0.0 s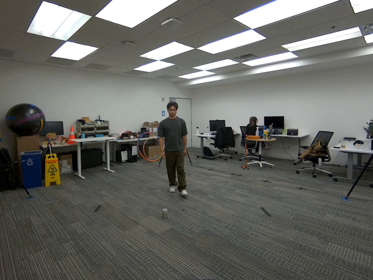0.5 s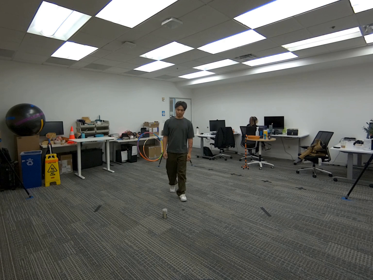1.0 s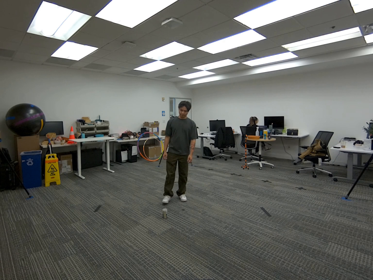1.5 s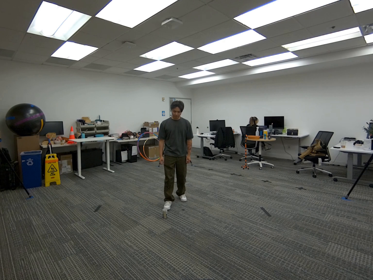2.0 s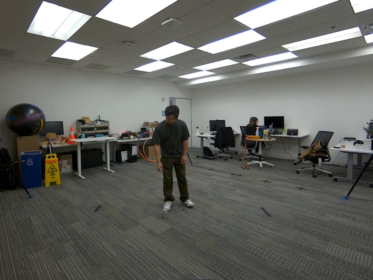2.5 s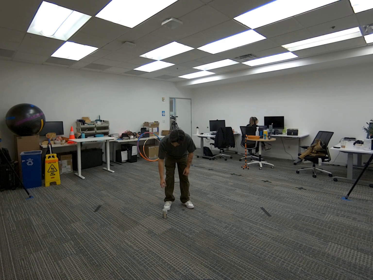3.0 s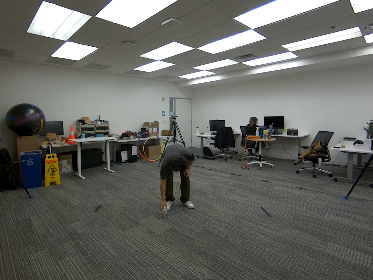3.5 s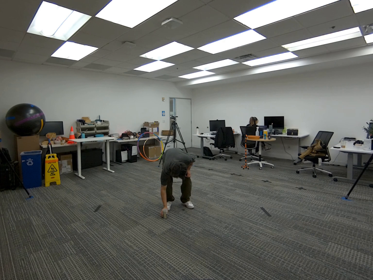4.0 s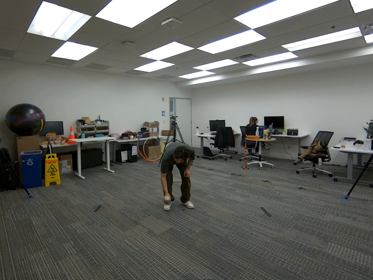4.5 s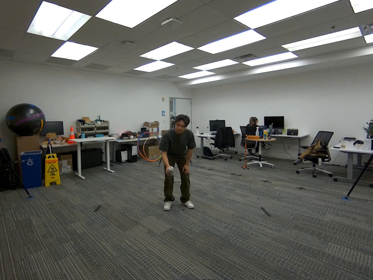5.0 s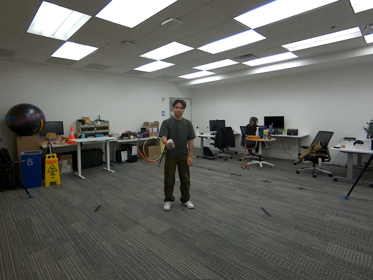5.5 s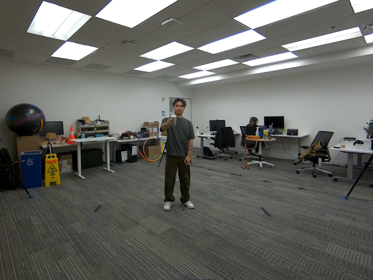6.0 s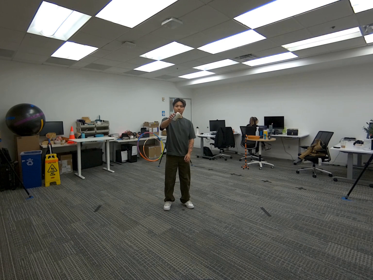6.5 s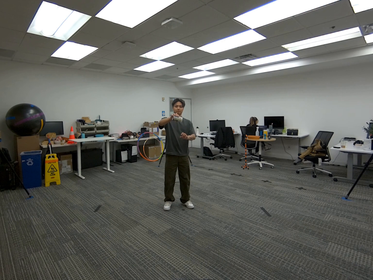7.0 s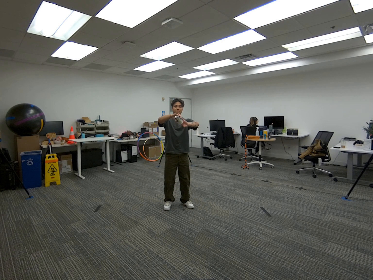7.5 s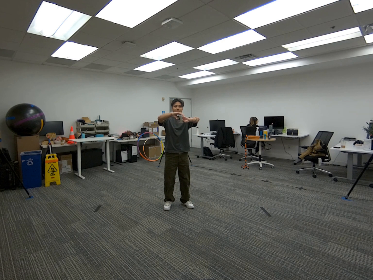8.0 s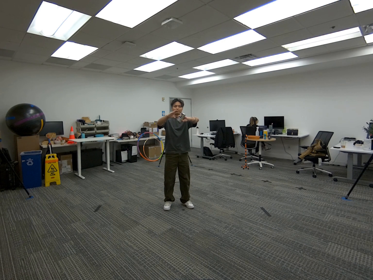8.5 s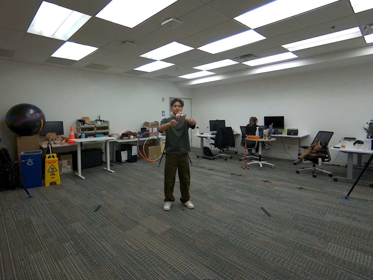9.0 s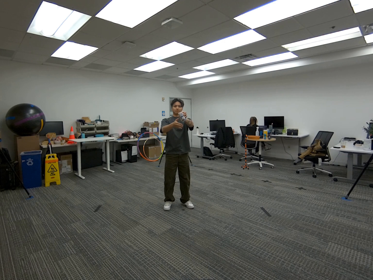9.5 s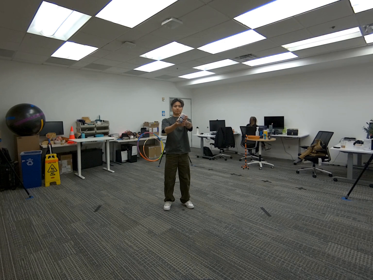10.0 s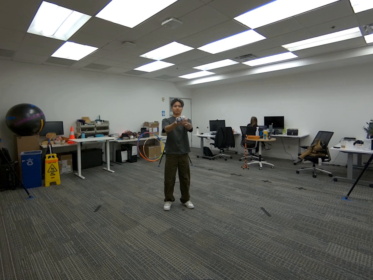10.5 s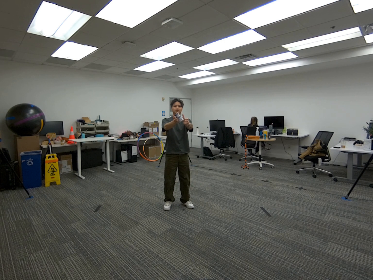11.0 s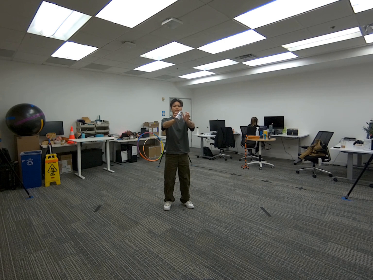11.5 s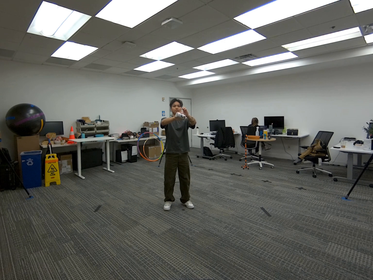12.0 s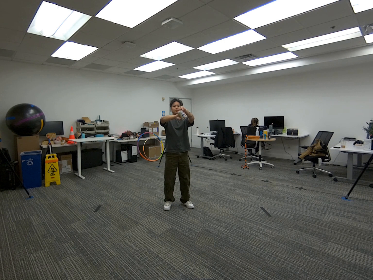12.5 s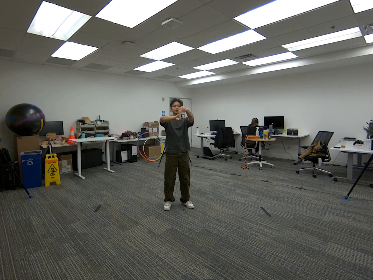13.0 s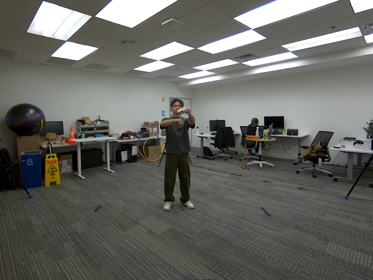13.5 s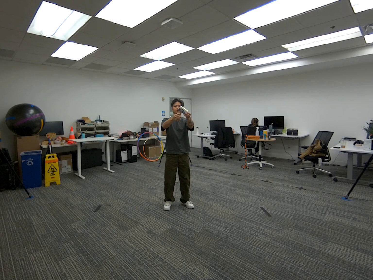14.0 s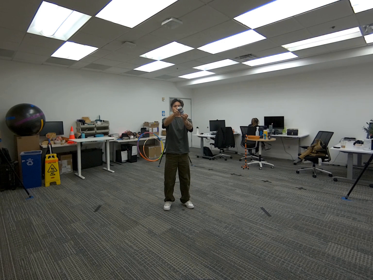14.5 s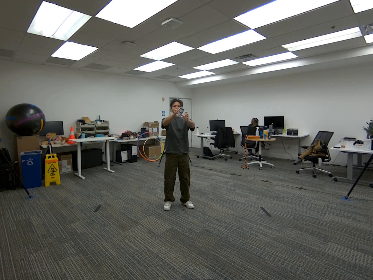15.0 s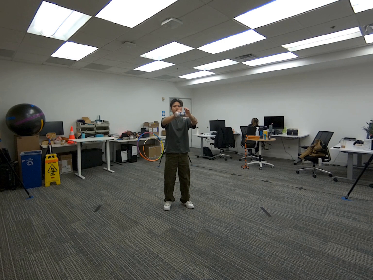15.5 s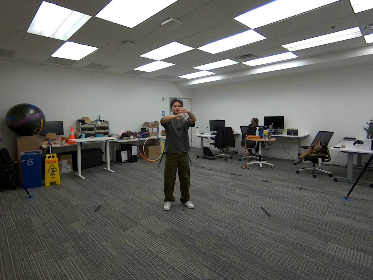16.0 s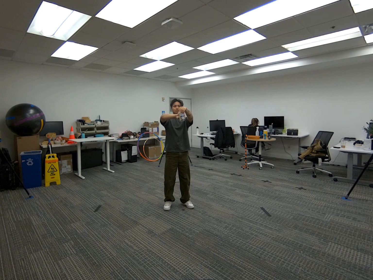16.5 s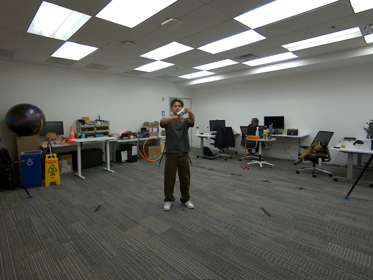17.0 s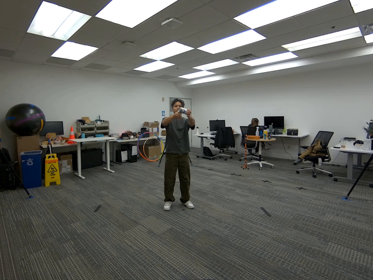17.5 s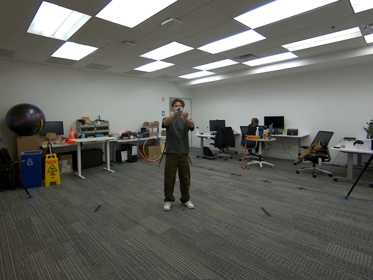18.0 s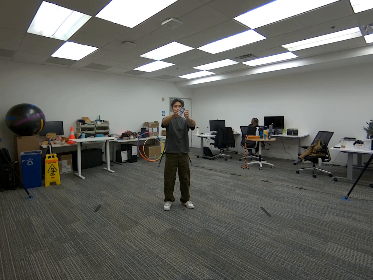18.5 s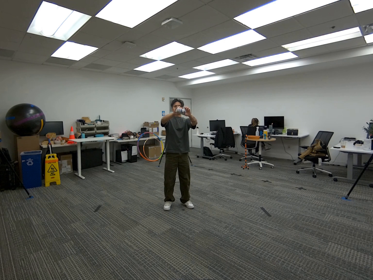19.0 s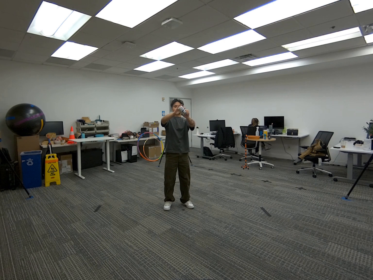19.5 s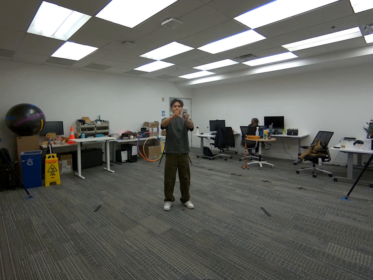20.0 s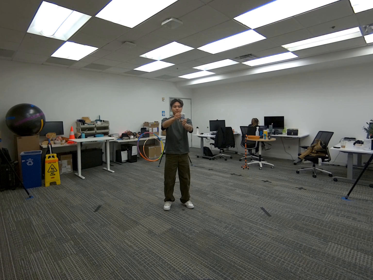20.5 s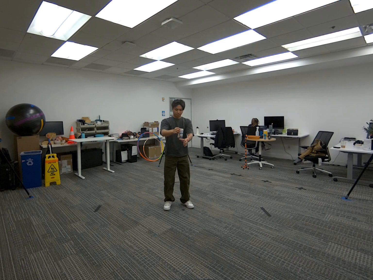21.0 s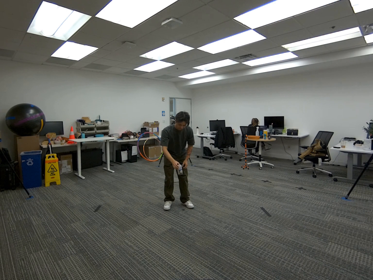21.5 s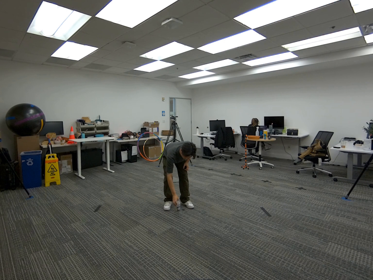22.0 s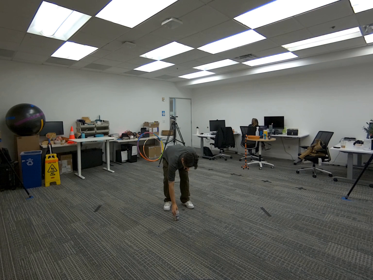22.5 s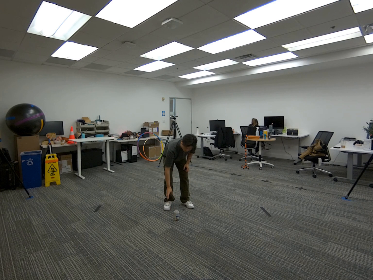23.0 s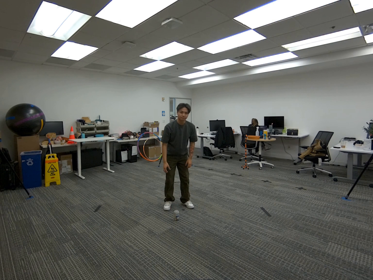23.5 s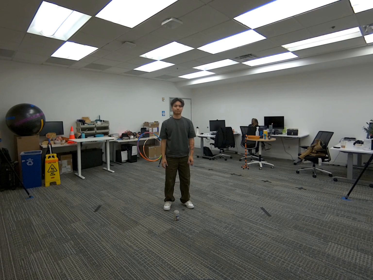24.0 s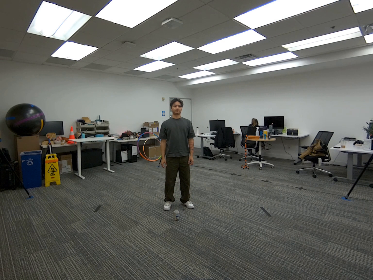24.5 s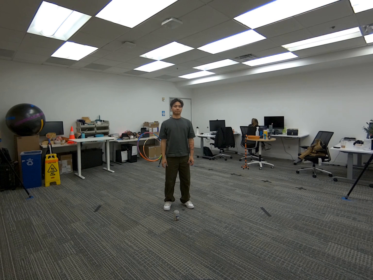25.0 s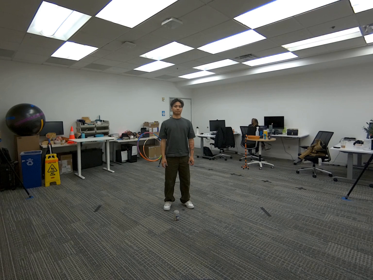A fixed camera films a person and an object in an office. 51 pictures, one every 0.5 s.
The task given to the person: Walk over to the can on the floor and pick up using both hands rotate the soup can. Place back on the ground.
